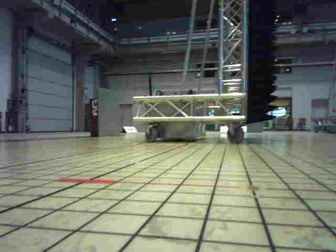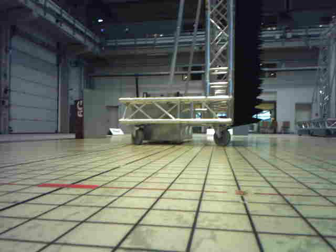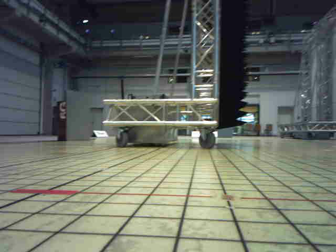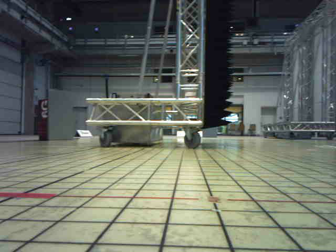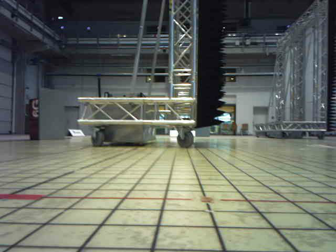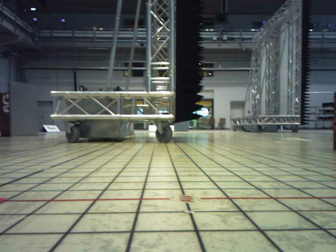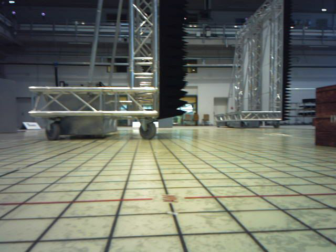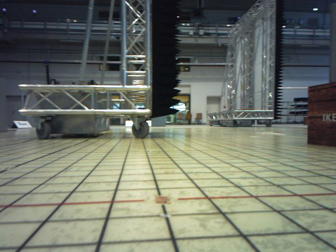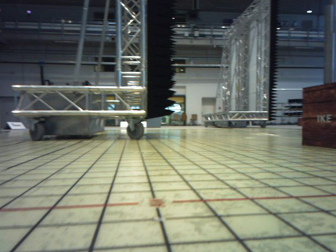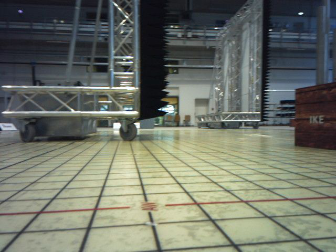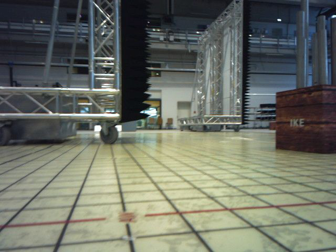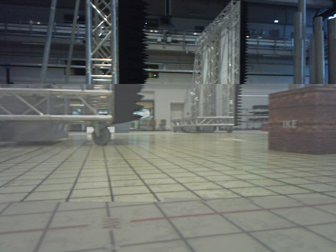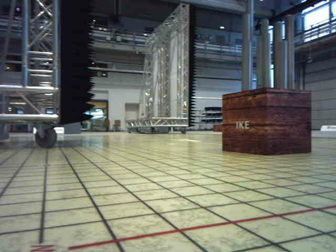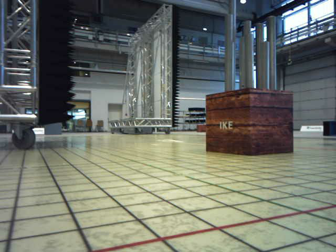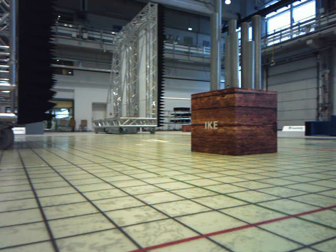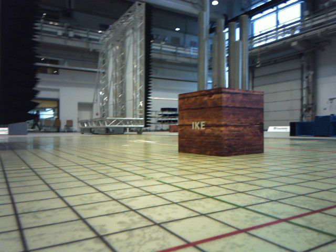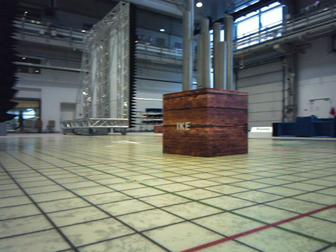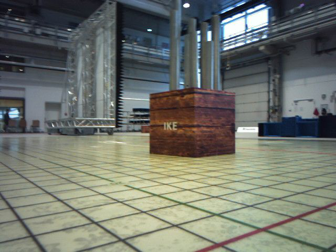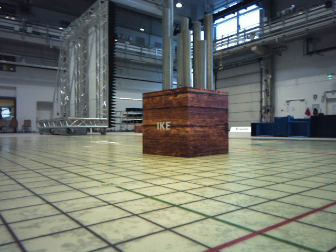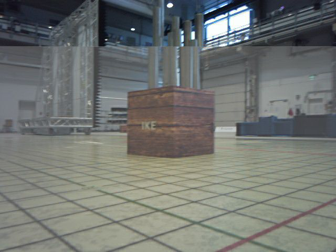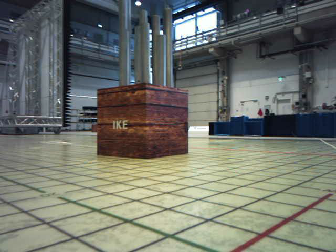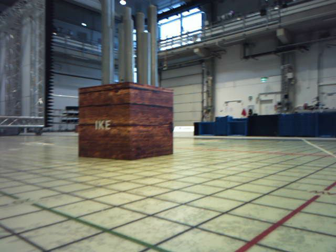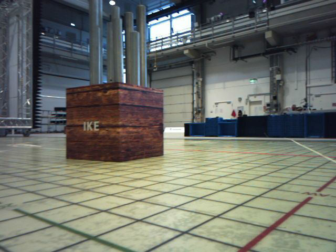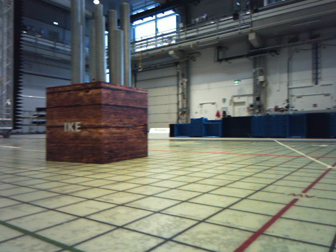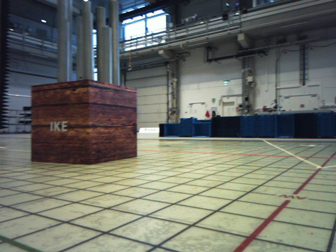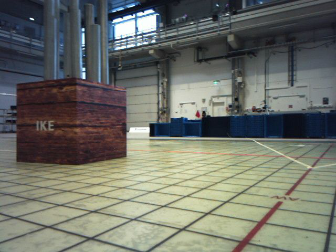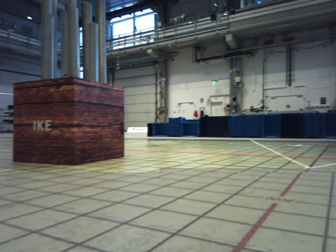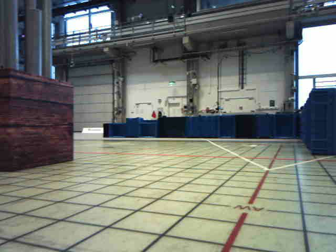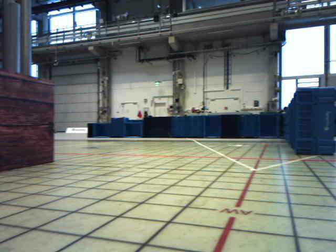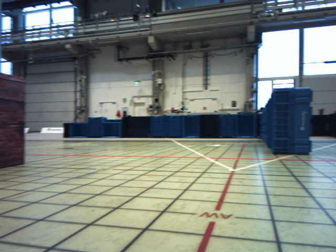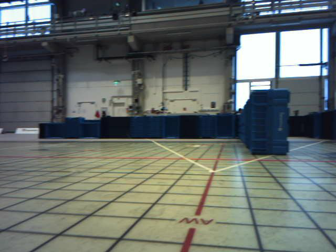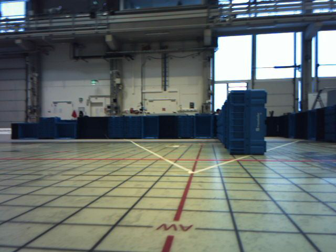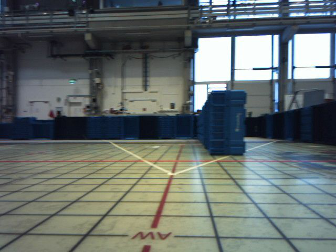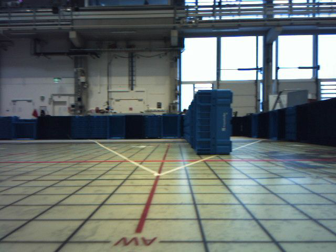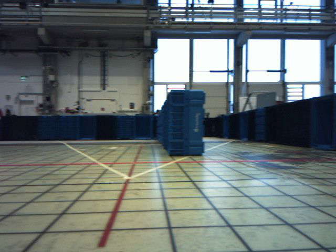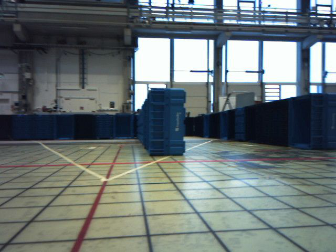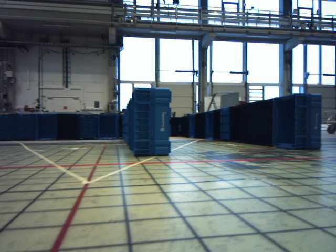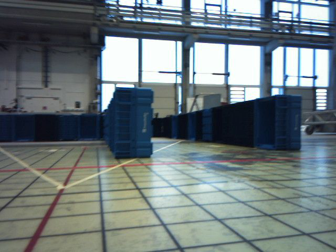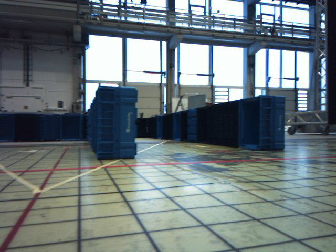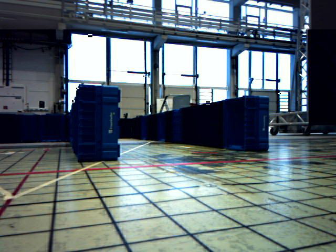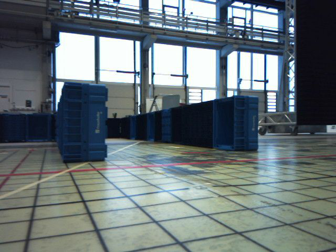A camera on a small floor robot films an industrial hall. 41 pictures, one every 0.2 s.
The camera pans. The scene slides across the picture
to the left.
The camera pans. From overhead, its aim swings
clockwise.
0.0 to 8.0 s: The camera pans to its right, which is clockwise from overhead, by about 125 degrees. It travels forward, about 1.4 m.
The film runs forward here.
